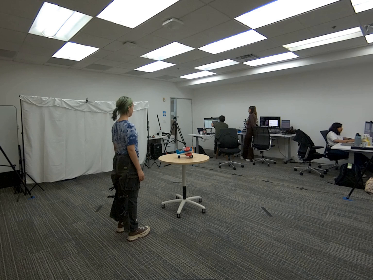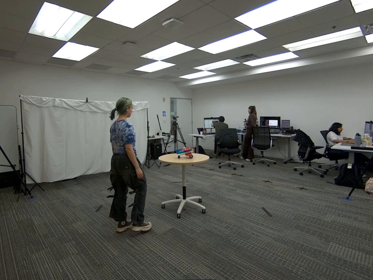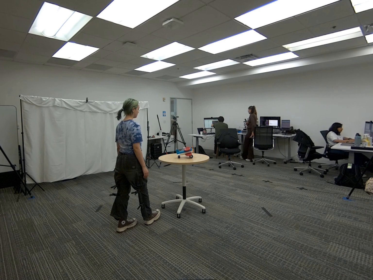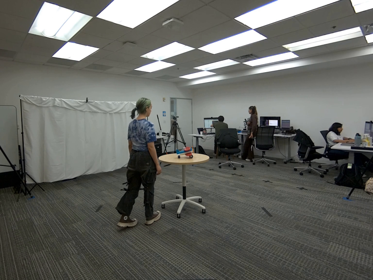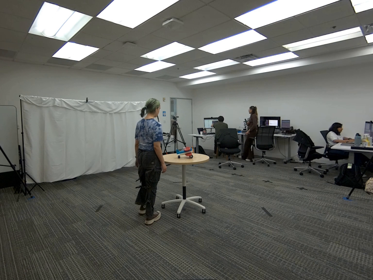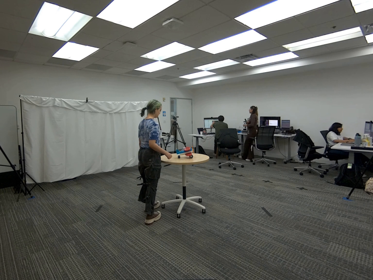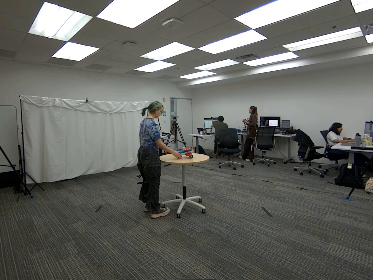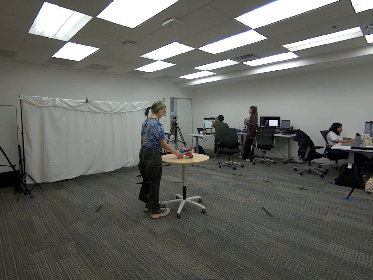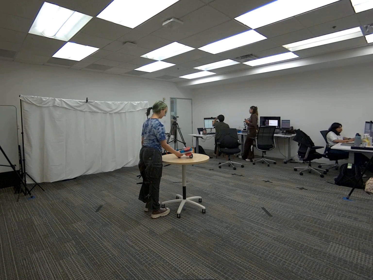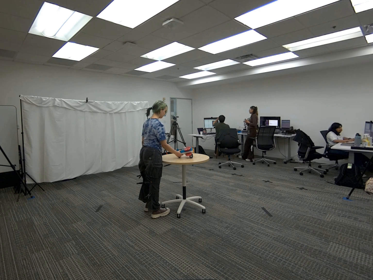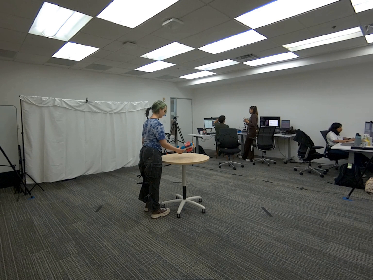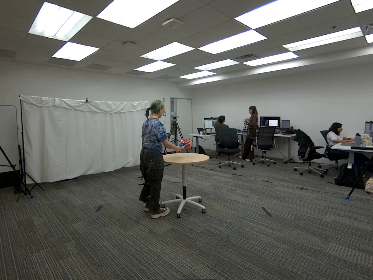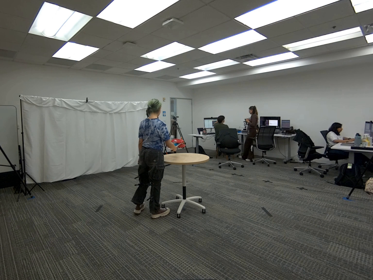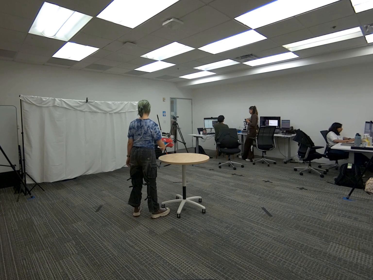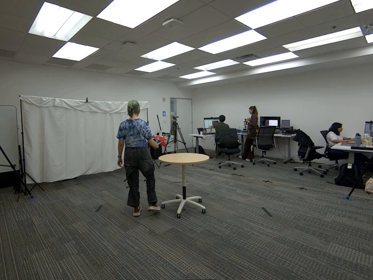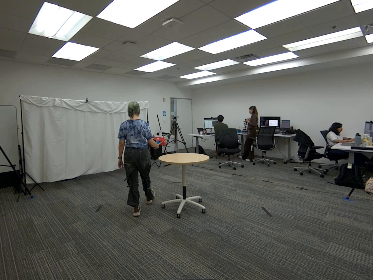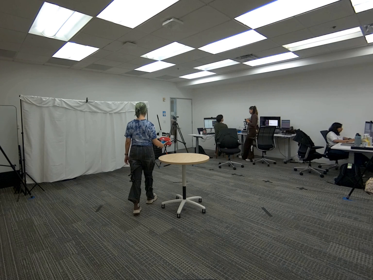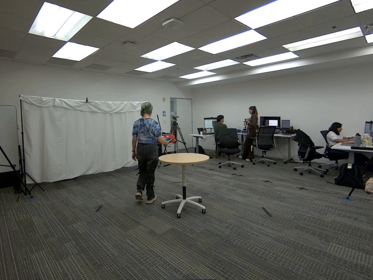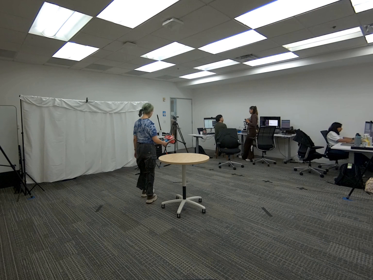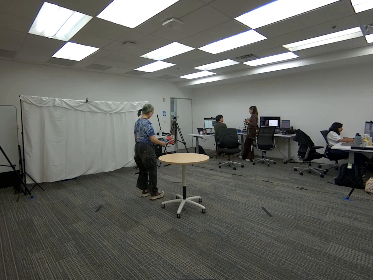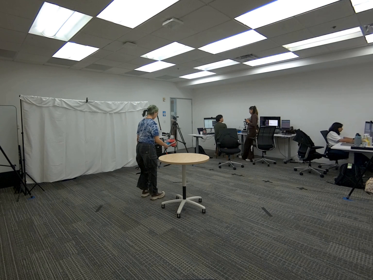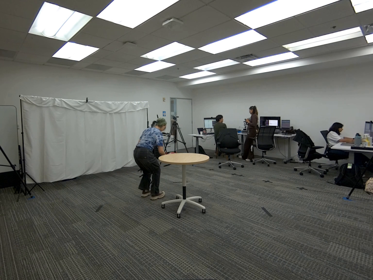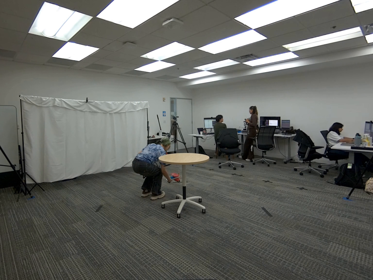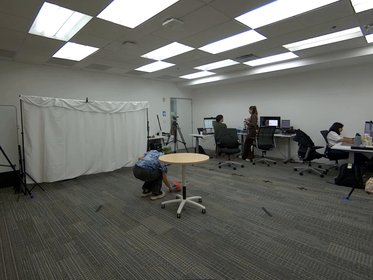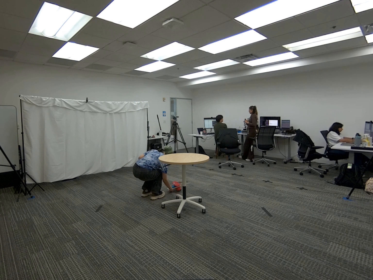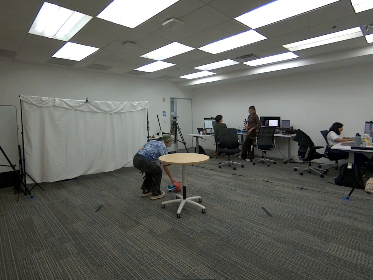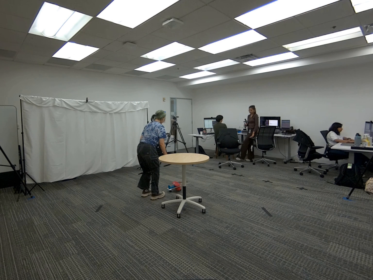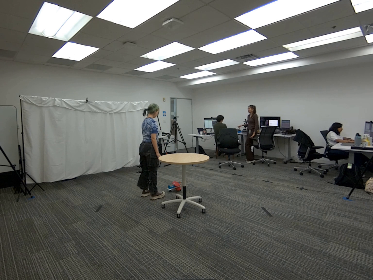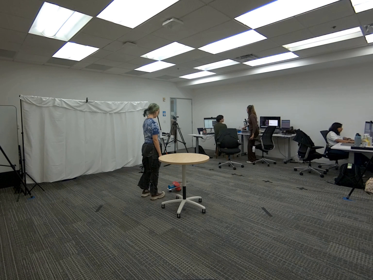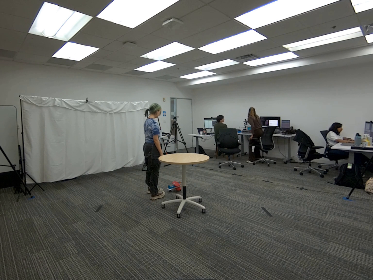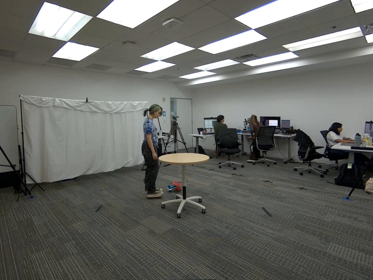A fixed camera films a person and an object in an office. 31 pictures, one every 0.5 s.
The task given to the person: Walk to the toy airplane on the round table, pick up the plane with your right hand and place it on the ground.
